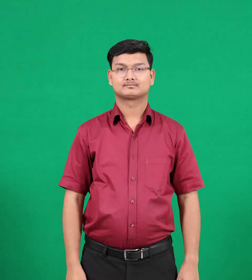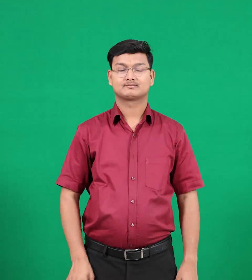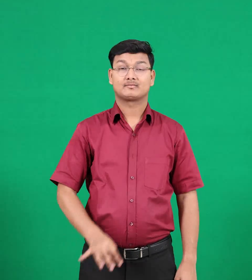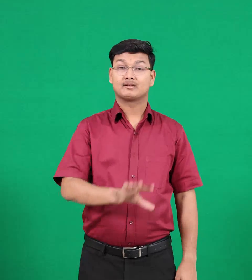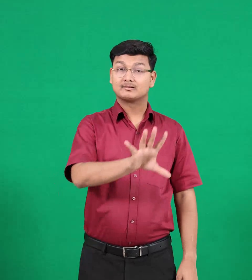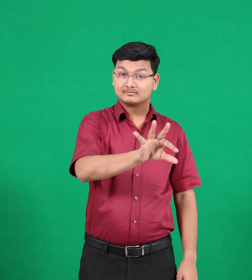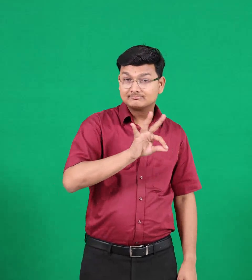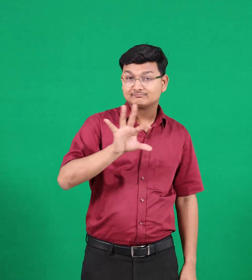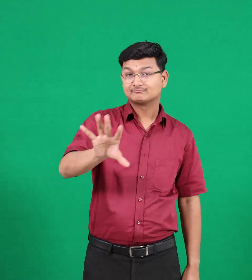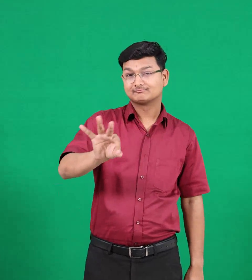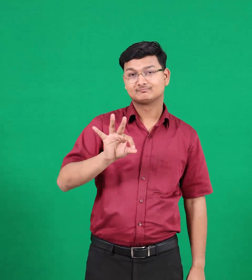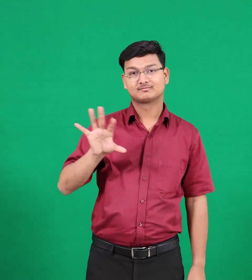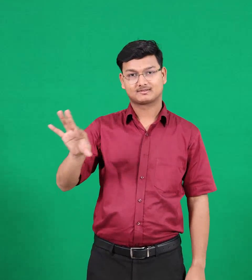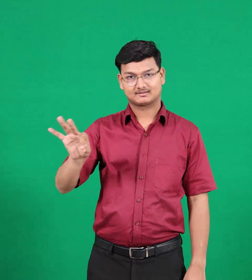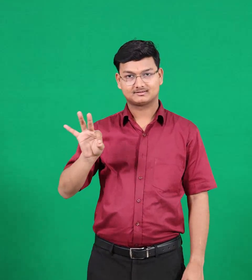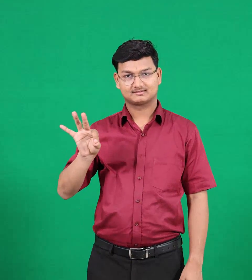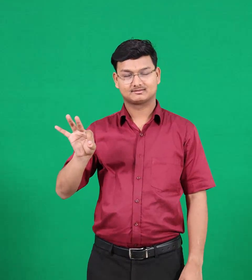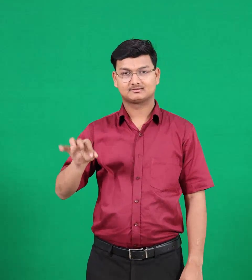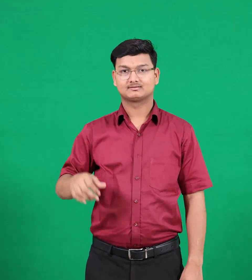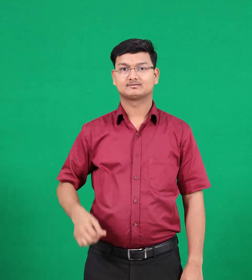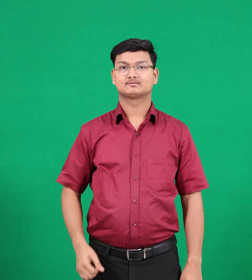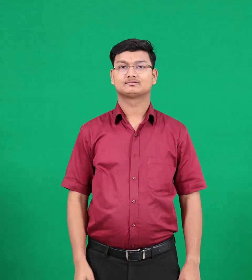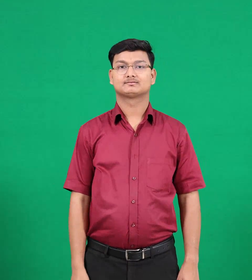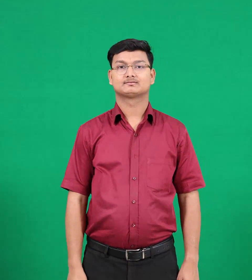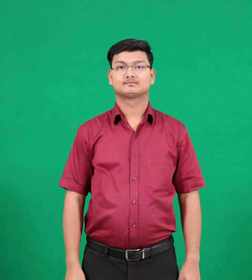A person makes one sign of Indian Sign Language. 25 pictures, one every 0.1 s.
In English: chooses
